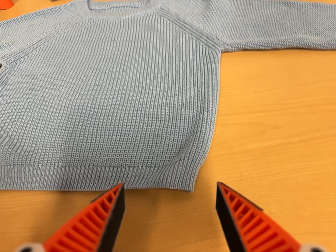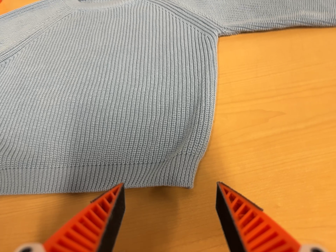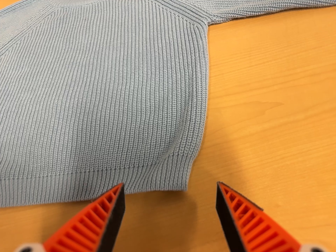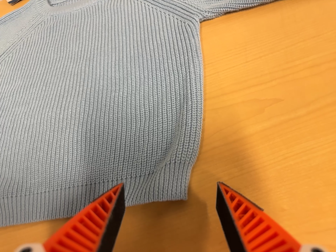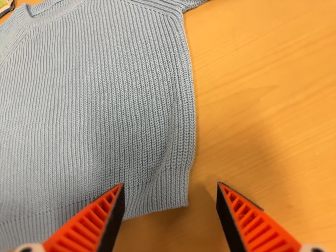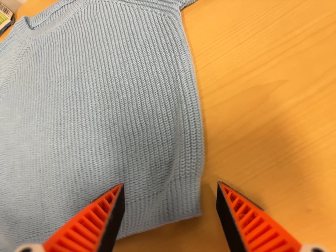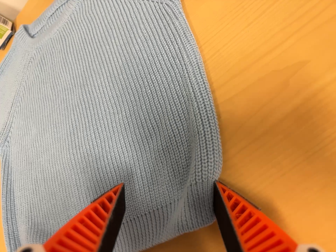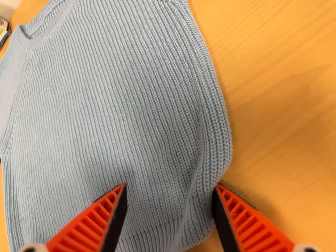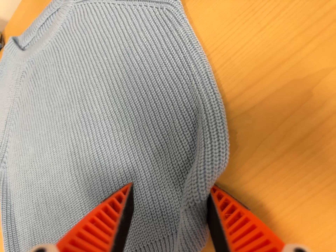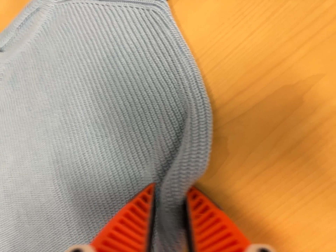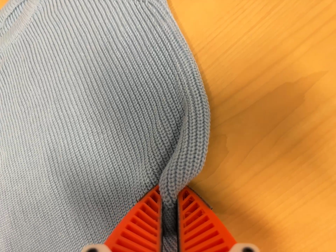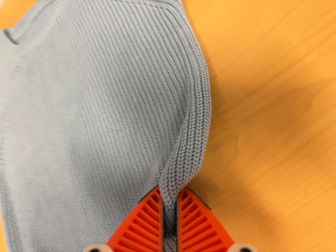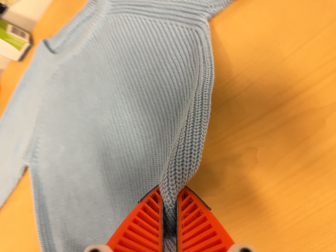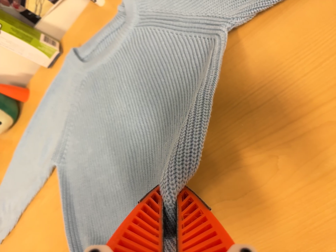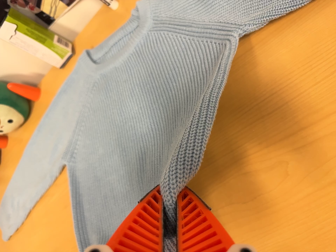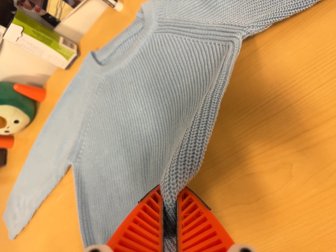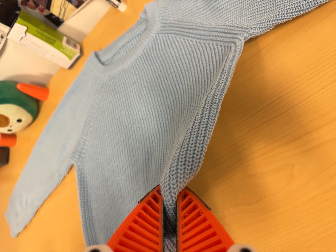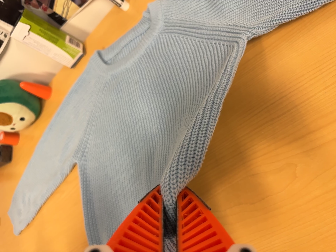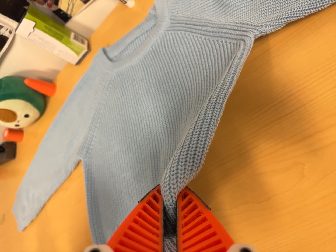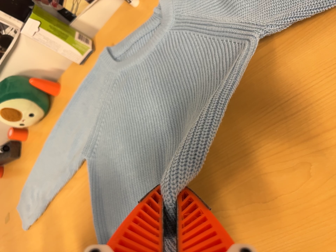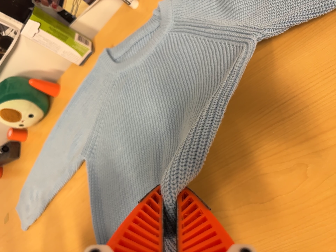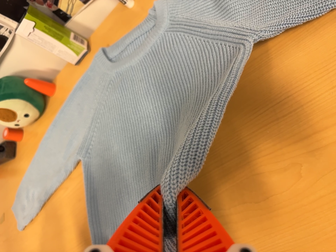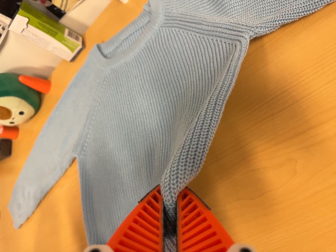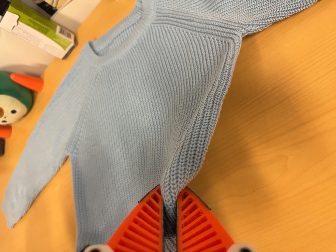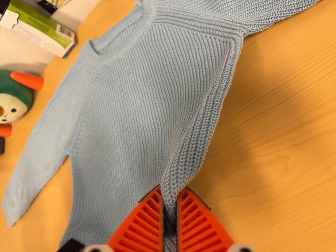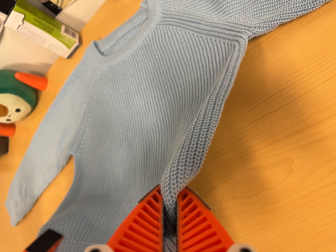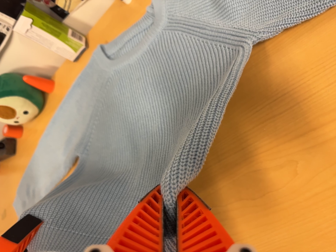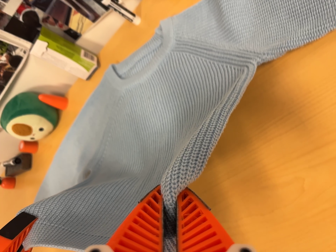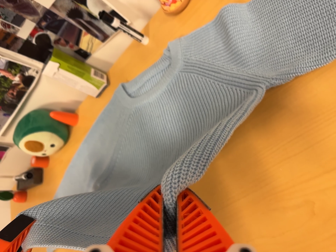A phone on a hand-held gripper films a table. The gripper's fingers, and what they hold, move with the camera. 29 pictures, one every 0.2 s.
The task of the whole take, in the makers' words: fold up.
0.0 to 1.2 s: The camera pans to its left by about 15 degrees. It travels forward, toward the top of its view and to its right, about 14 cm, so what stands in front looms larger. Its aim tips toward the bottom of its view by about 15 degrees. It rolls about its line of sight by about 30 degrees, and the scene rotates counterclockwise.
1.2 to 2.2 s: The camera shifts only a little, or ends up much as it began.
2.2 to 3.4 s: The camera travels backward and to its left, about 8 cm, so what stands in front gets smaller.
3.4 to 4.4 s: The camera shifts only a little, or ends up much as it began.
4.4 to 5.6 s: The camera travels toward the top of its view, about 6 cm, so close, fixed things drift downward.
The film runs forward here.
